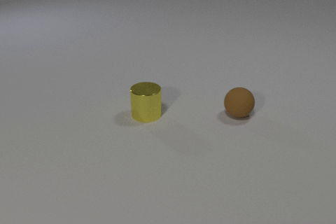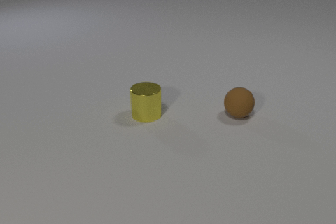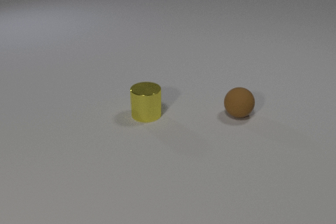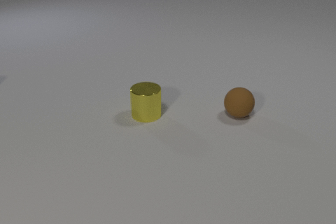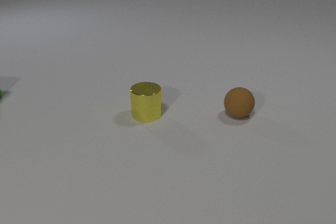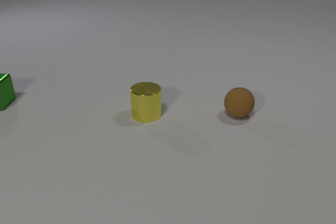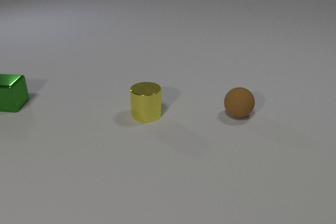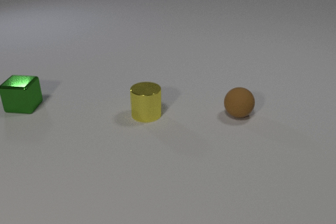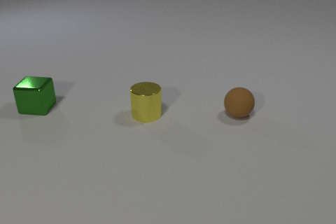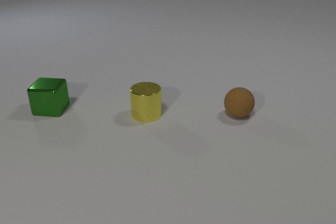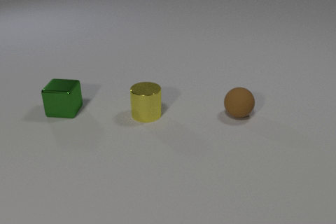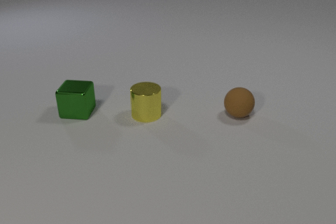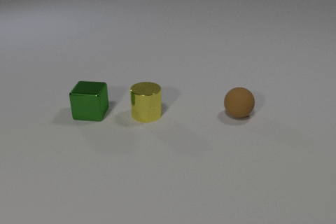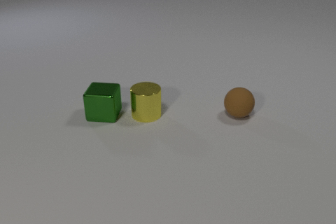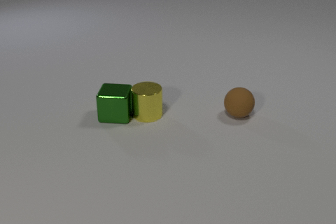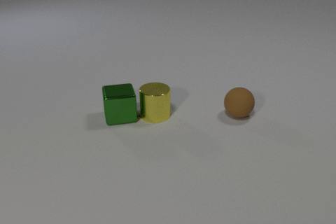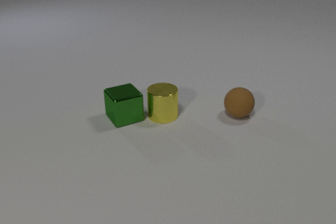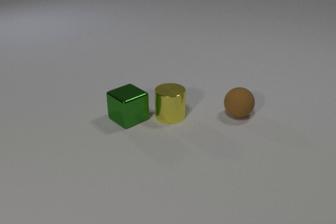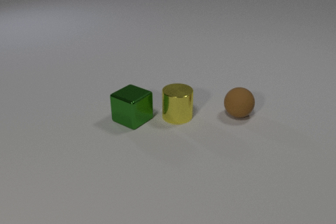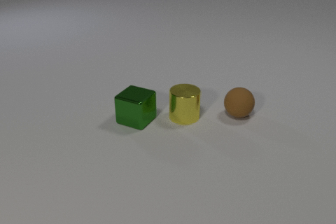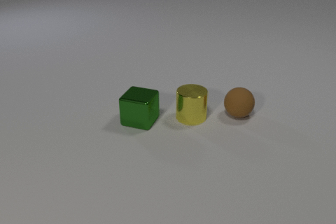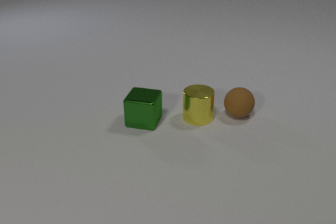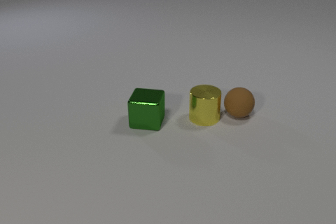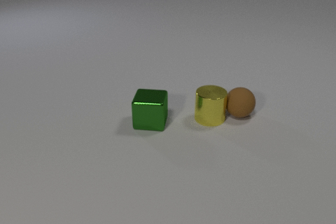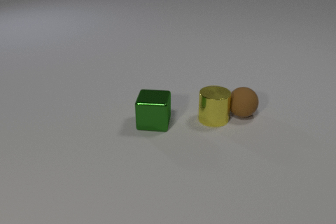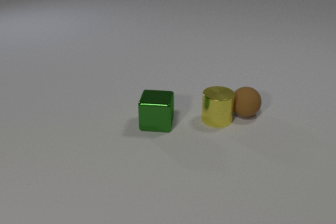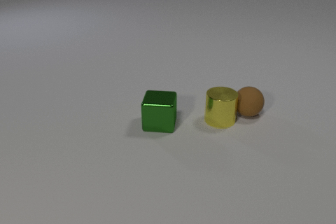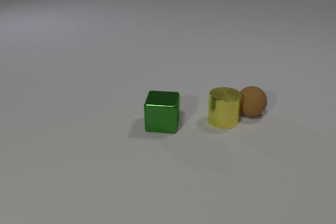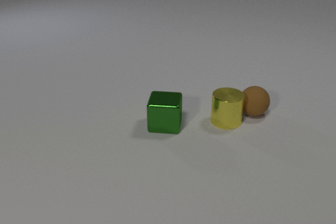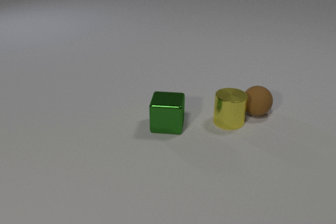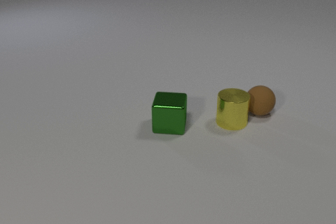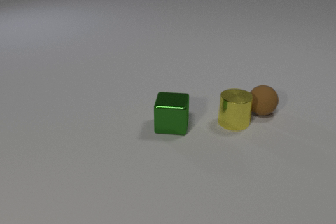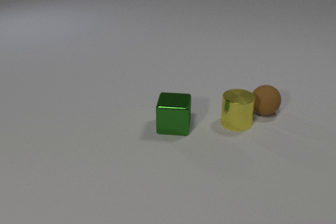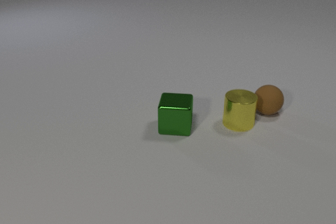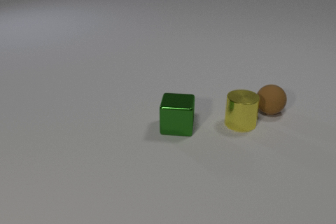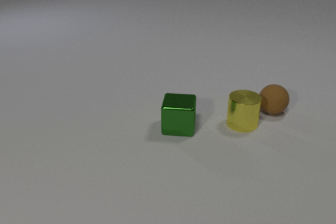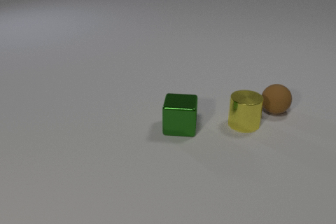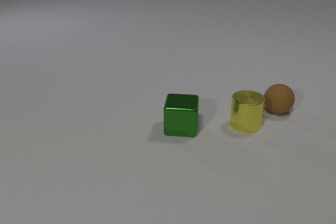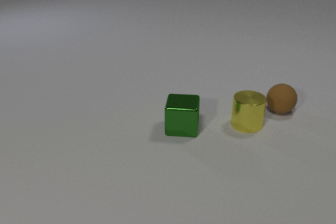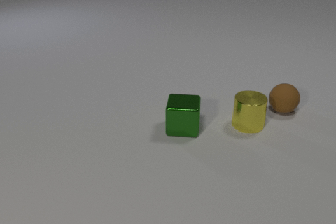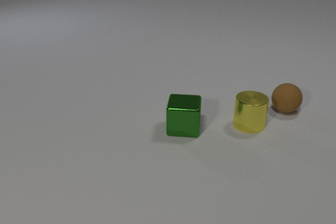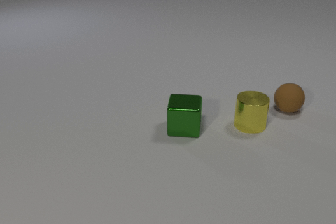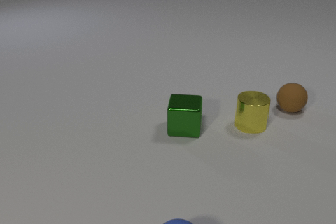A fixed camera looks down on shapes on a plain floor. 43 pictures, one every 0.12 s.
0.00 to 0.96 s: The green metal cube comes in at the left edge, slides to the right and toward the camera.
0.96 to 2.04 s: The green metal cube slides to the right and toward the camera, spins so that its near face slides to the right, counterclockwise seen from above. The yellow metal cylinder slides to the right. The green metal cube and the yellow metal cylinder collide.
2.04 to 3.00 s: The green metal cube slides to the right and toward the camera, spins counterclockwise seen from above by about 45 degrees, its near face sliding to the right. The yellow metal cylinder slides to the right. The brown rubber sphere rolls to the right. The yellow metal cylinder and the brown rubber sphere collide.
3.00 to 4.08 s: The green metal cube slides to the right. The yellow metal cylinder slides to the right. The brown rubber sphere rolls to the right and away from the camera.
4.08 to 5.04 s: The green metal cube slides to the right. The yellow metal cylinder slides to the right. The blue rubber sphere comes in at the bottom edge. The brown rubber sphere rolls to the right and away from the camera.
Are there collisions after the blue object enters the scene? no.
Are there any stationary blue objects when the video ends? no.
How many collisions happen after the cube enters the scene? 2.
